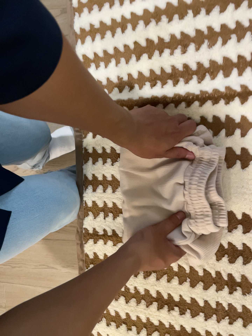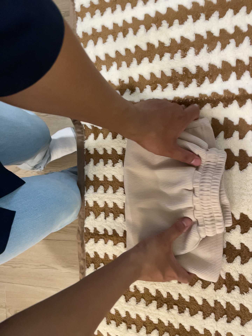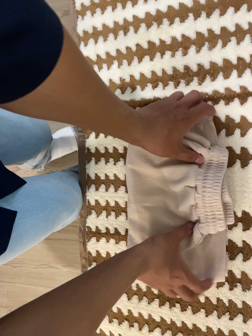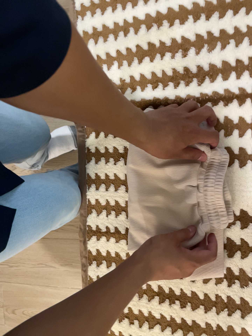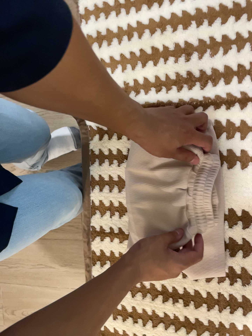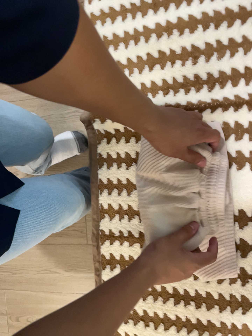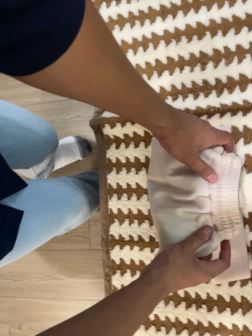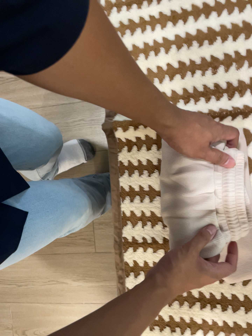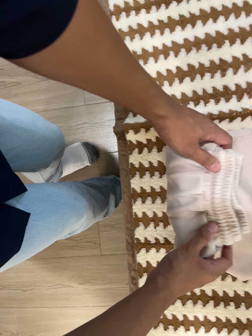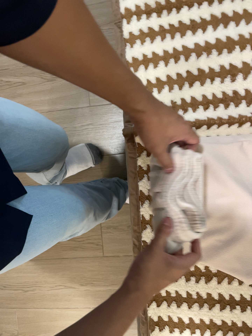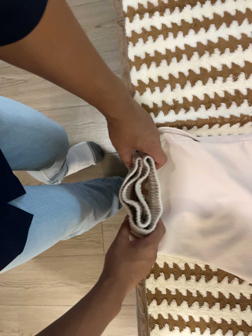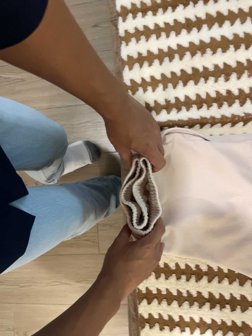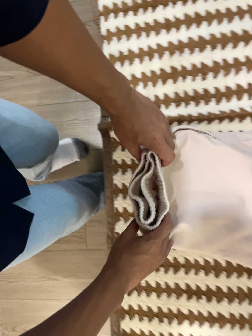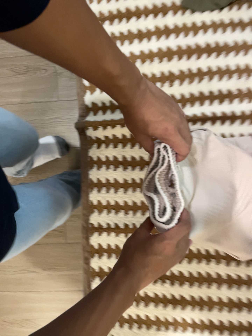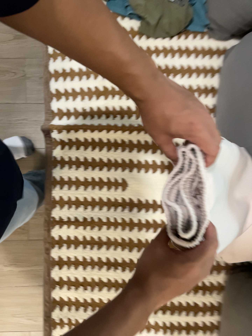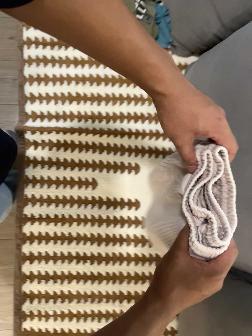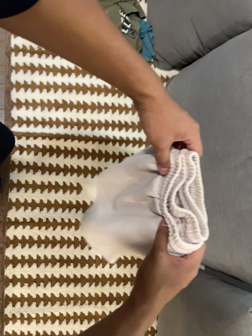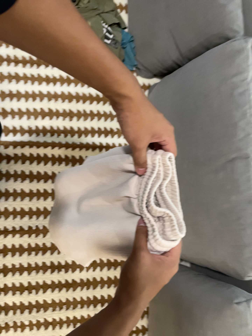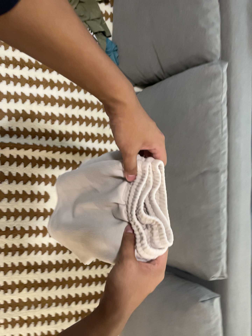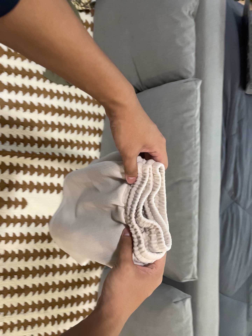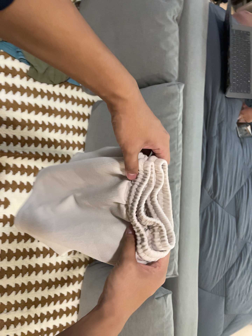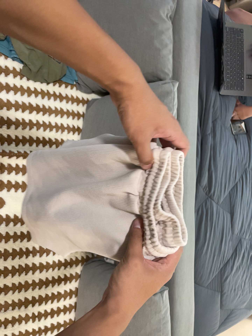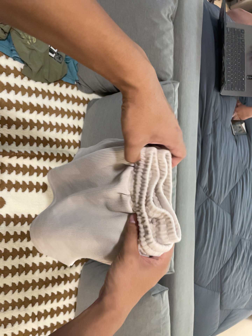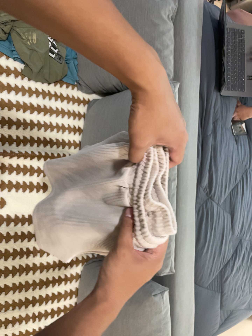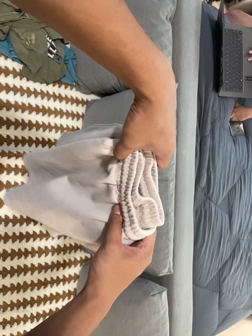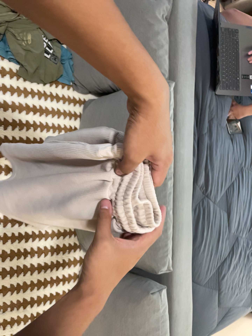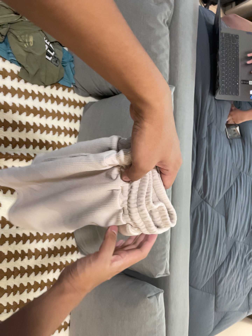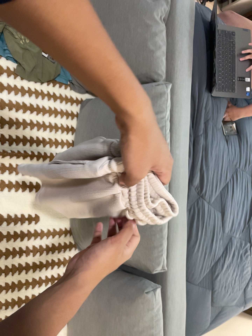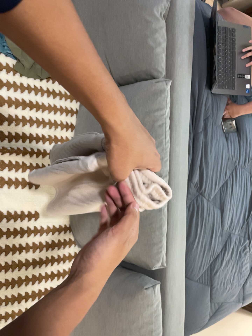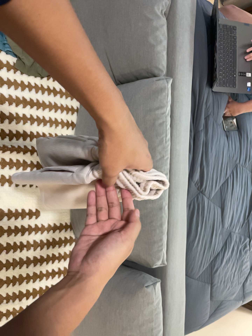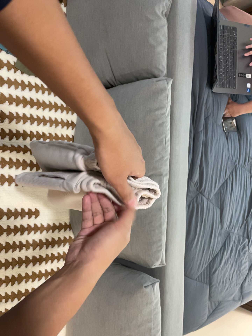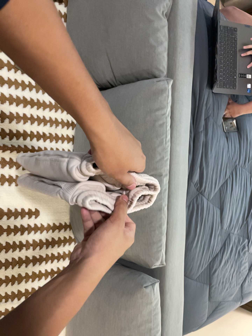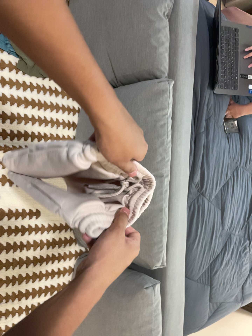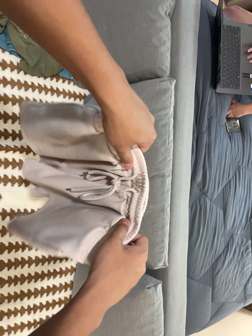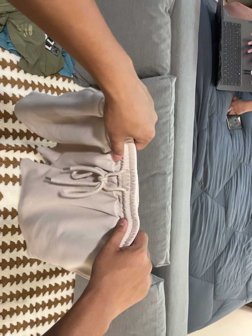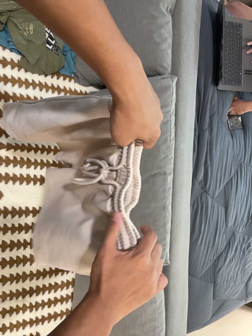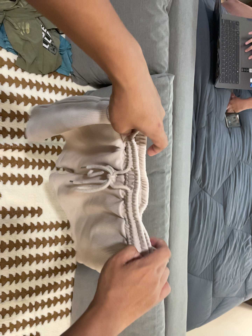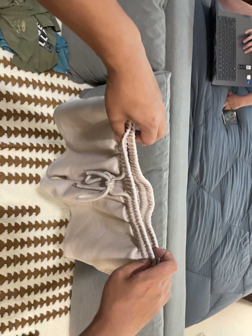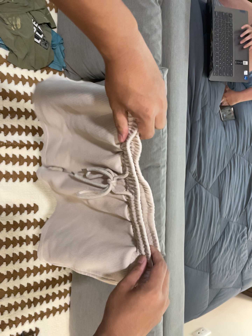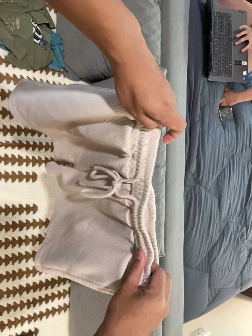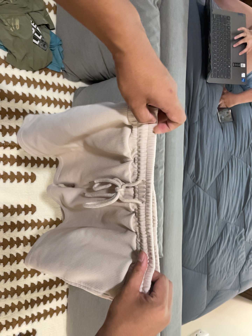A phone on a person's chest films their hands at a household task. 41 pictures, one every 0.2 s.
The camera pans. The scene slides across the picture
to the left.
0.0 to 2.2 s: The camera travels to its left, about 18 cm.
2.2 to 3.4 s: The scene slides to the left, as the camera pans about 25 degrees to its right. It travels backward, about 32 cm, so what stands in front gets smaller.
3.4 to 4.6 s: The scene slides to the left, as the camera pans about 20 degrees to its right. It travels backward, toward the top of its view and to its left, about 14 cm, so what stands in front gets smaller.
4.6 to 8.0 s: The camera shifts only a little, or ends up much as it began.
The film runs backward here.
